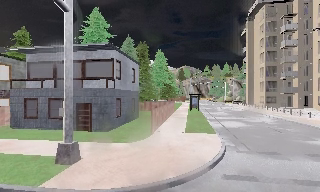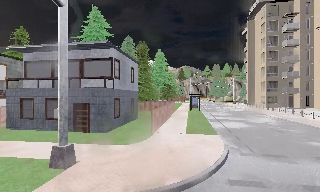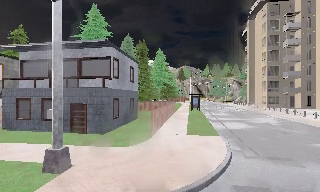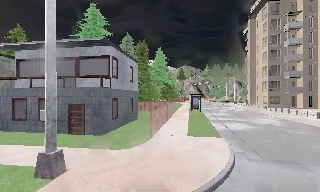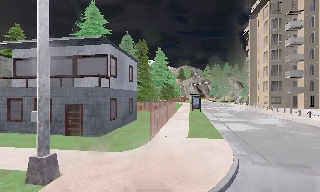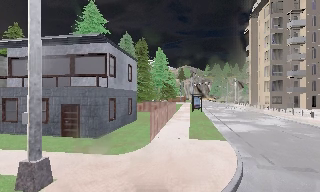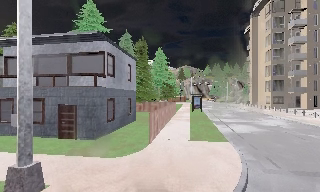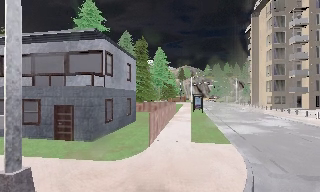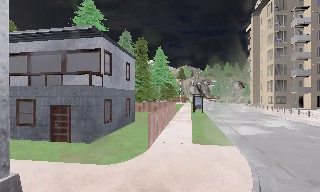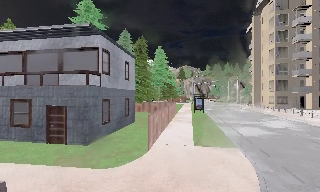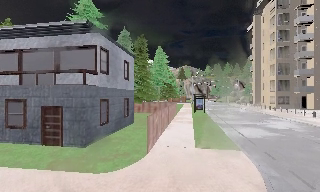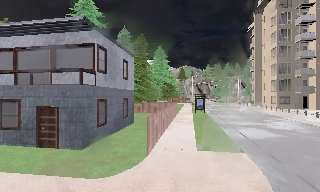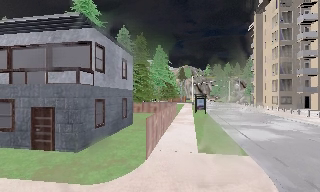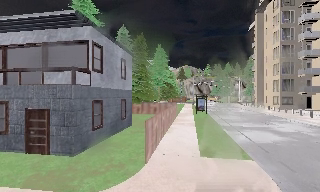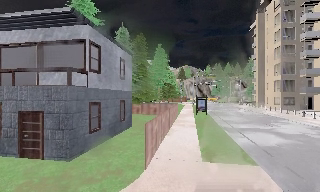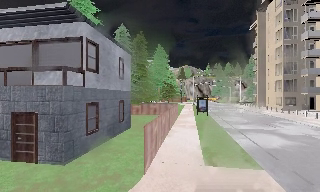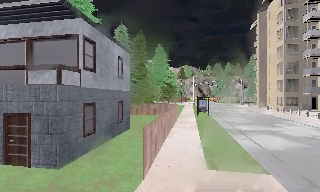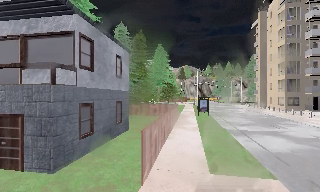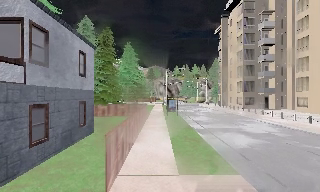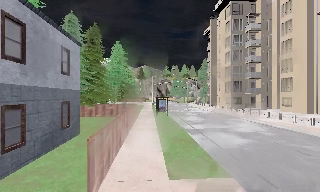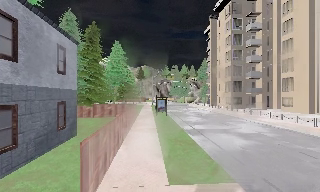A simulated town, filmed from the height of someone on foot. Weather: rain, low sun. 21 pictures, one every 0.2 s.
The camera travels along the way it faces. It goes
forward.
0.0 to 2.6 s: The camera travels forward, about 4 m, so what stands in front looms larger.
2.6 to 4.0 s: The scene slides to the left, as the camera pans about 15 degrees to its right. It travels forward, about 2 m, so what stands in front looms larger.
The film runs forward here.
